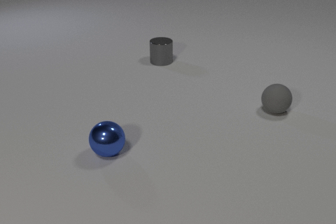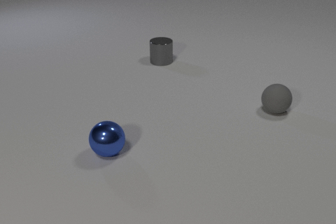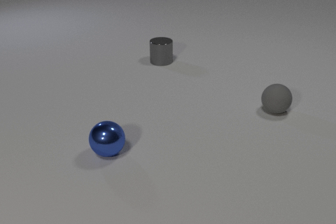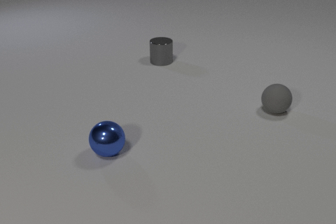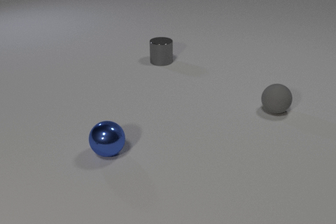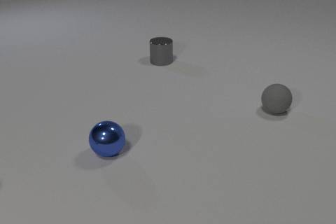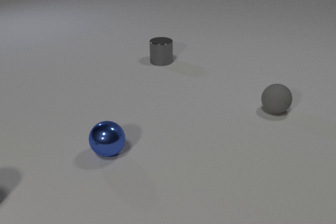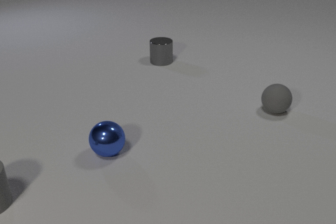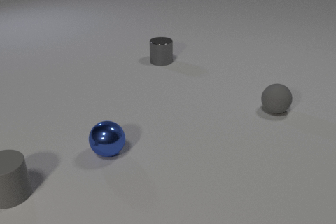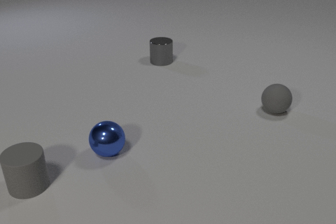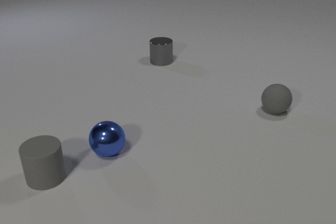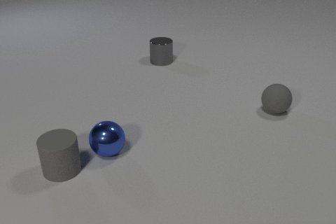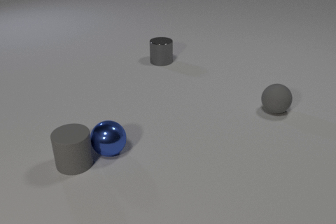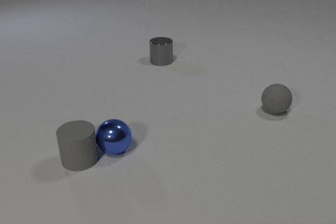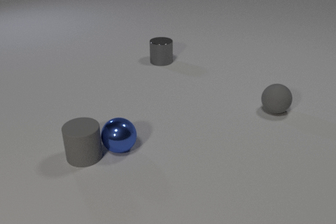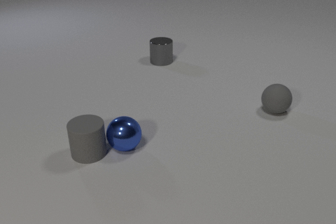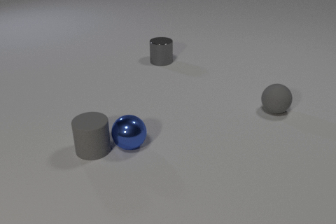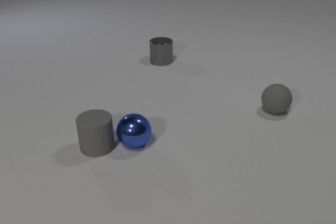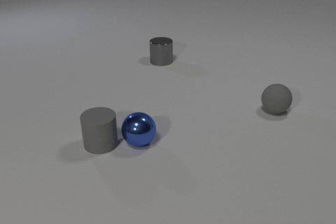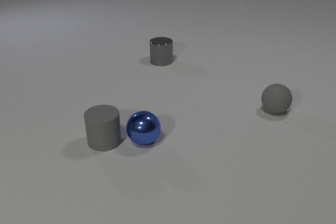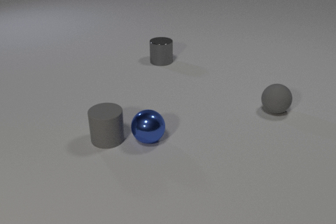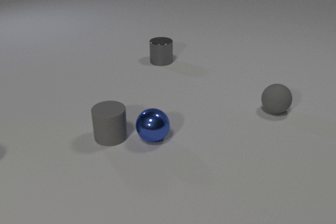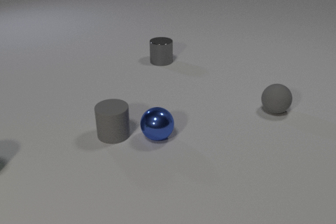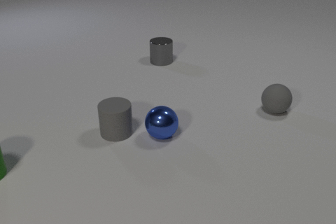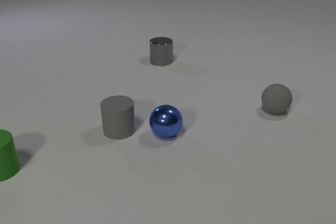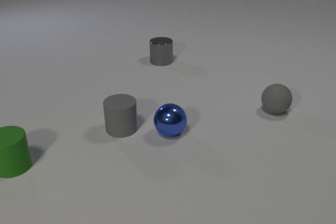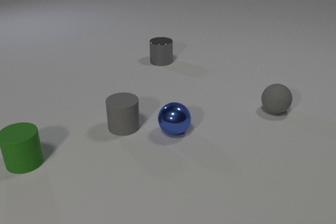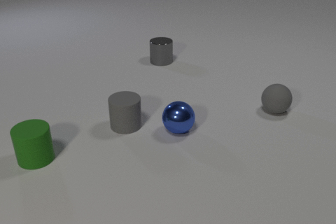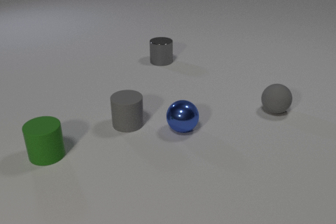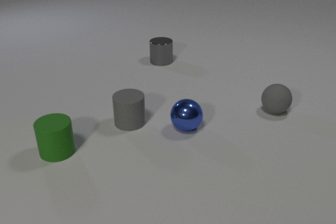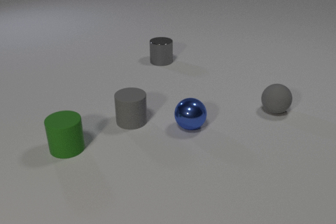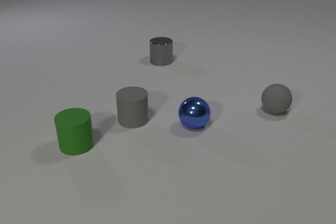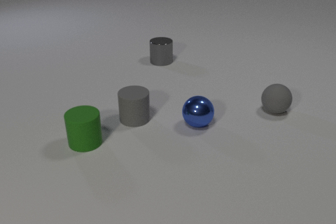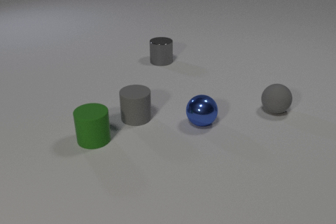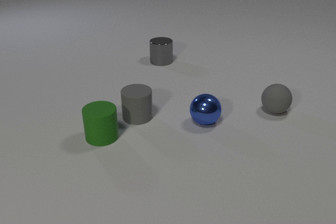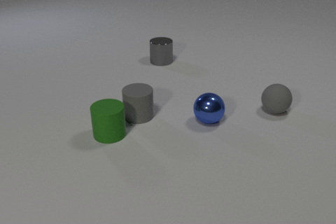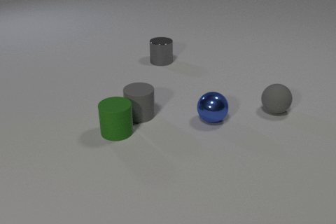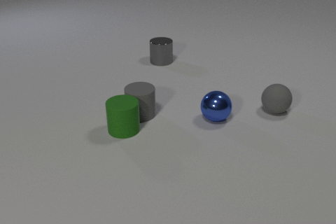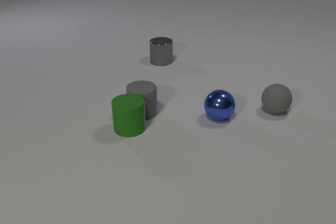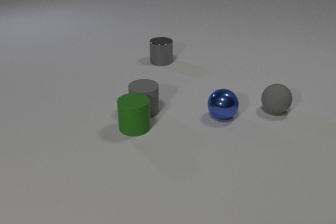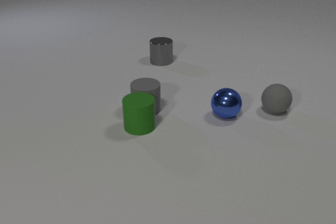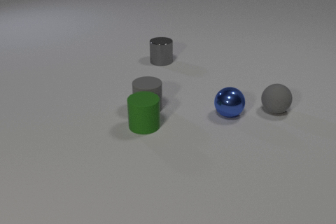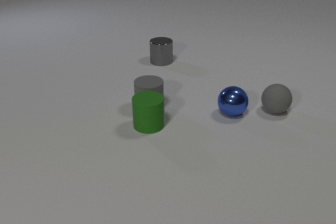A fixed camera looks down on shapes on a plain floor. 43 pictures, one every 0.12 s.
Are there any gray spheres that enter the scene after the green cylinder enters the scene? no.
How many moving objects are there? 3.
Are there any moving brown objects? no.
0.00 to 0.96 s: The gray rubber cylinder comes in at the left edge, slides to the right.
0.96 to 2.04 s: The gray rubber cylinder slides to the right and away from the camera. The blue metal sphere rolls to the right and away from the camera. The gray rubber cylinder and the blue metal sphere collide.
2.04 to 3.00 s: The gray rubber cylinder slides away from the camera and to the right. The blue metal sphere rolls to the right and away from the camera. The green rubber cylinder comes in at the left edge, slides to the right.
3.00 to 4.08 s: The gray rubber cylinder slides away from the camera and to the right. The blue metal sphere rolls to the right and away from the camera. The green rubber cylinder slides to the right.
4.08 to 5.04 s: The gray rubber cylinder slides away from the camera and to the right. The blue metal sphere rolls to the right and away from the camera. The green rubber cylinder slides to the right. The gray rubber cylinder and the green rubber cylinder collide.
